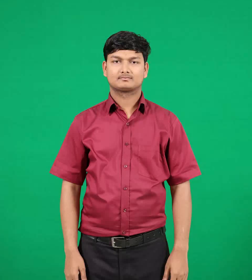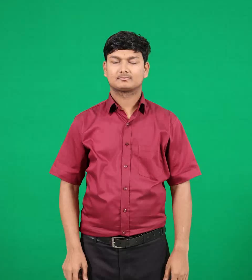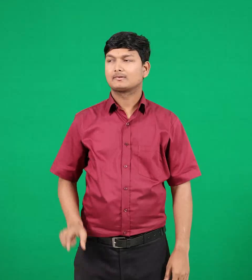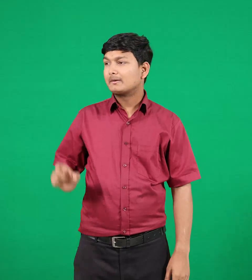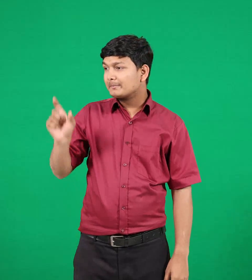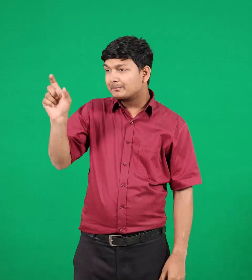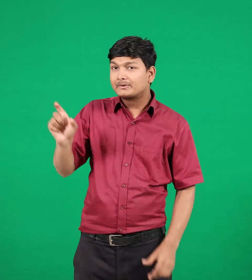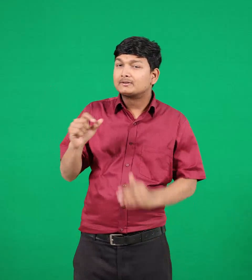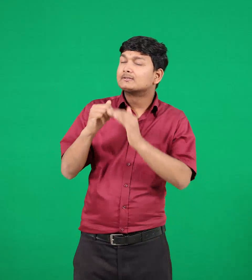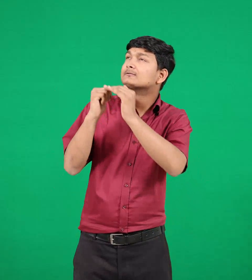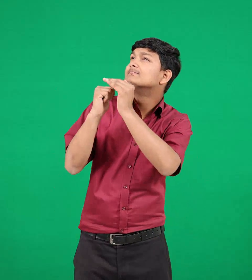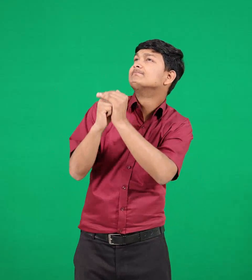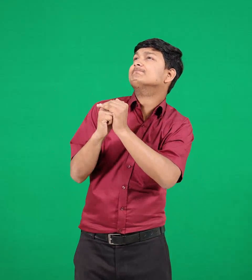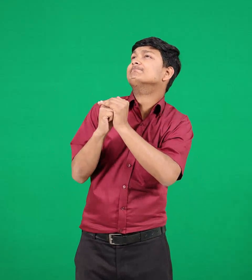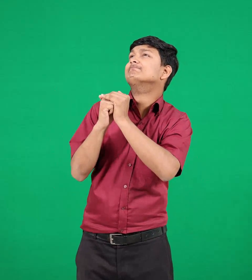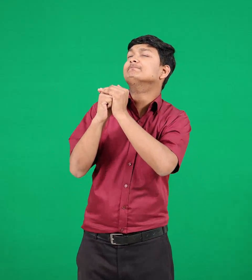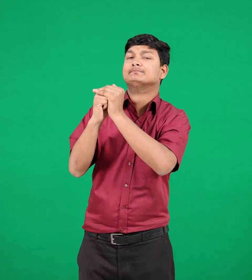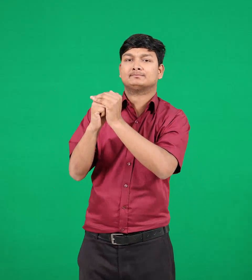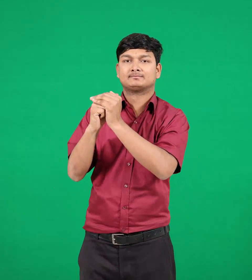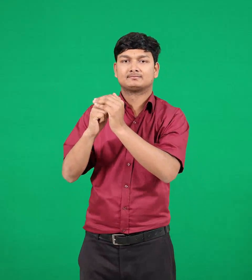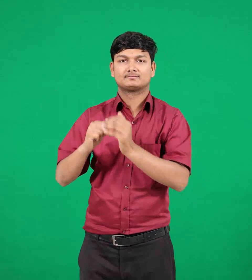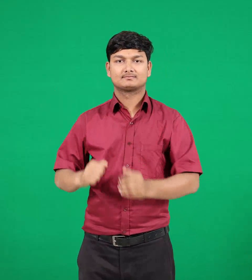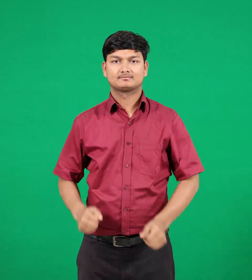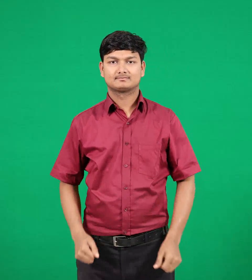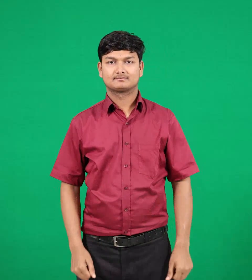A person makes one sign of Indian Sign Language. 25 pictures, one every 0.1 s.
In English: worshipper
